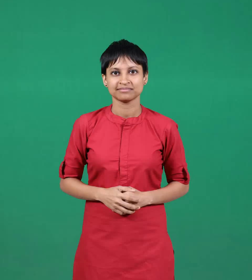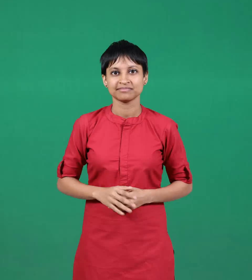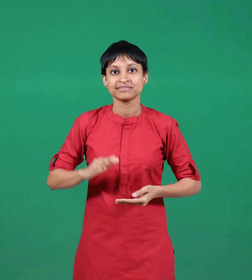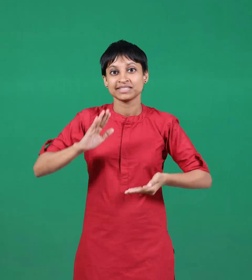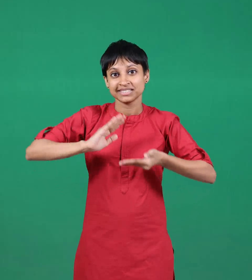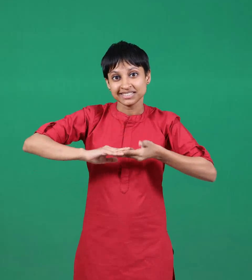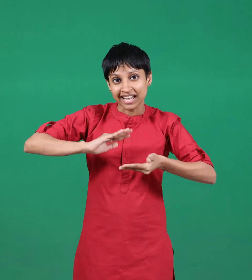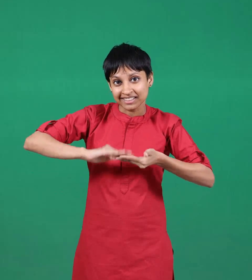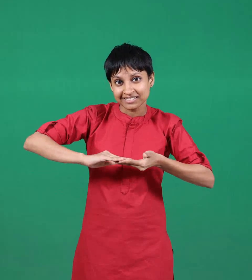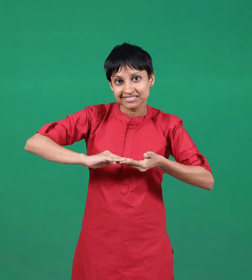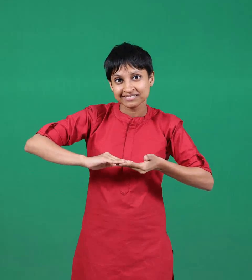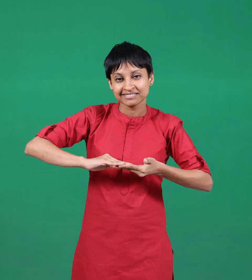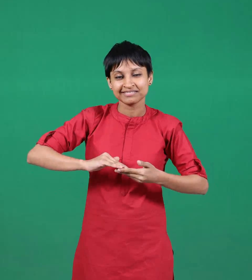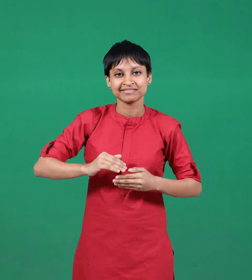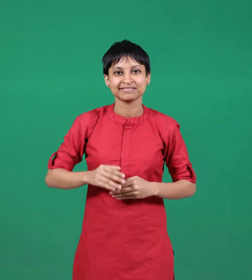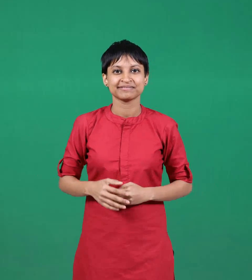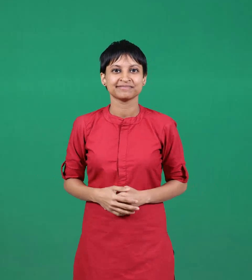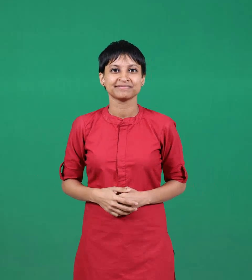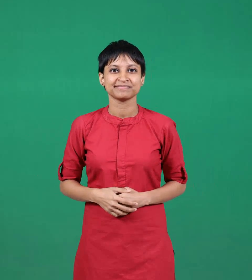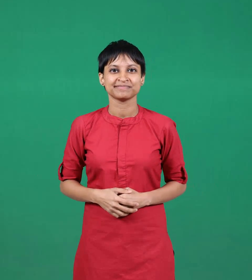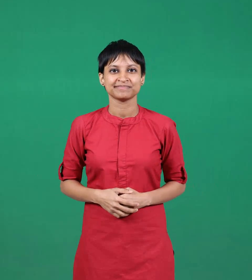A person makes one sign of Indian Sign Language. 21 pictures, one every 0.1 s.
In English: marry
